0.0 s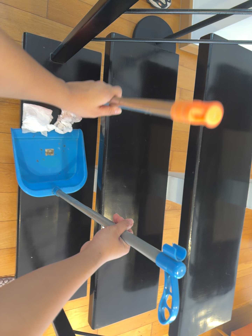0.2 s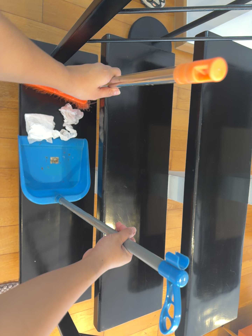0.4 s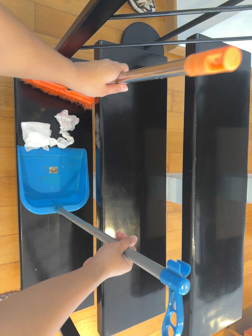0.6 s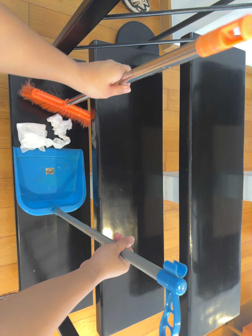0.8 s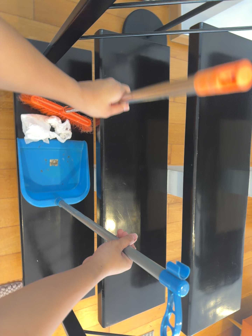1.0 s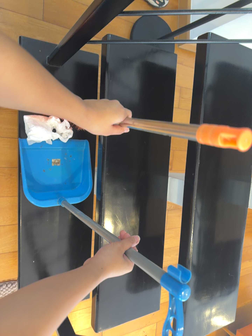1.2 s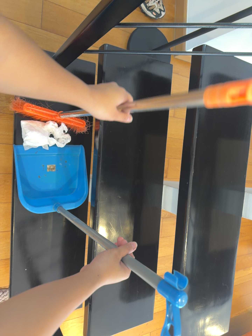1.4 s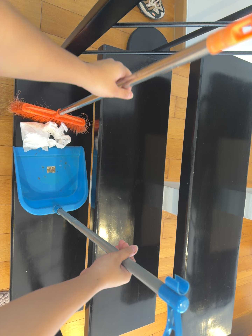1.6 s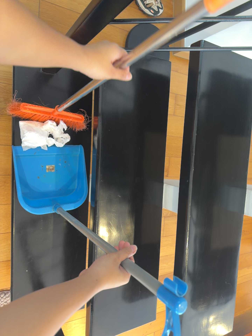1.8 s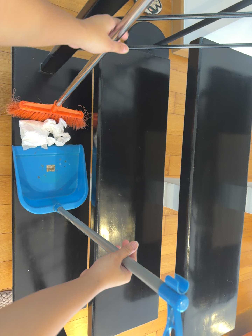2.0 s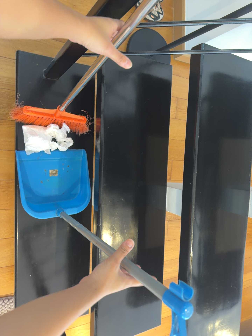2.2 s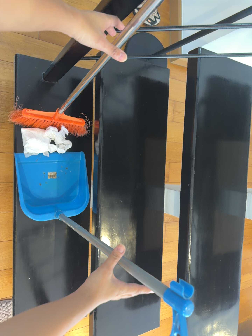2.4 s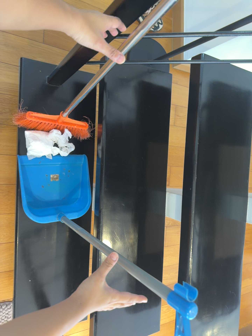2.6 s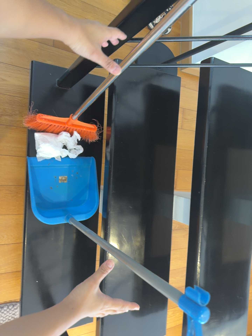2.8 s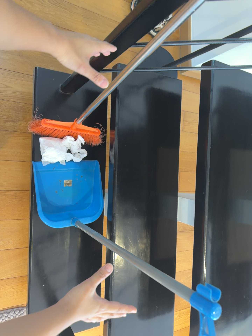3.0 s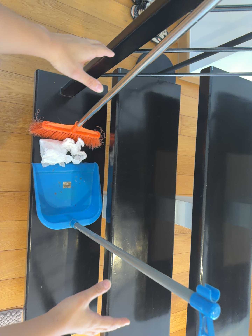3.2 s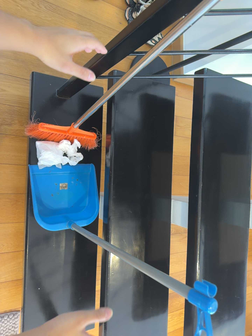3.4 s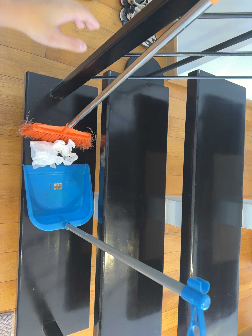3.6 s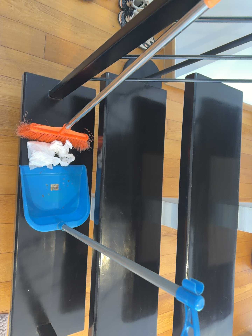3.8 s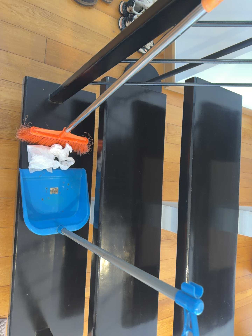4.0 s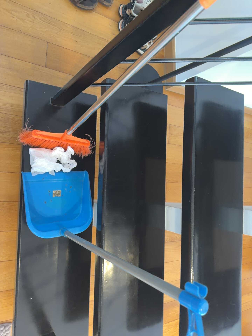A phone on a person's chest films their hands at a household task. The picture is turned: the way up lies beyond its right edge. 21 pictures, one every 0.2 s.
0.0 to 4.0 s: The camera's aim tips toward the top of its view by about 10 degrees, and the scene shifts downward.
The film runs backward here.
